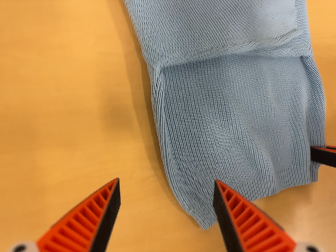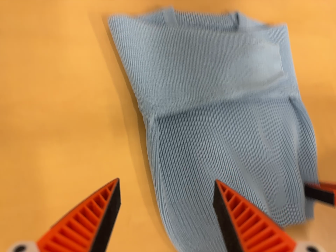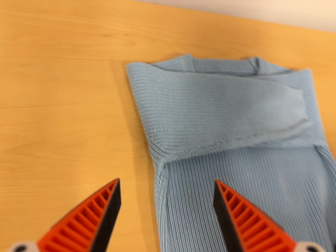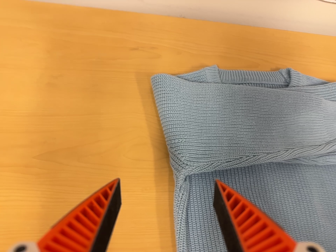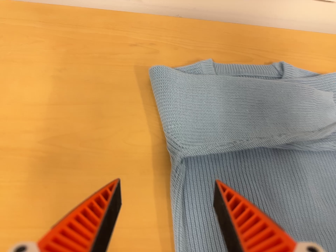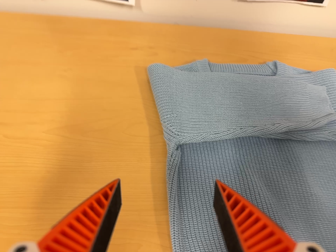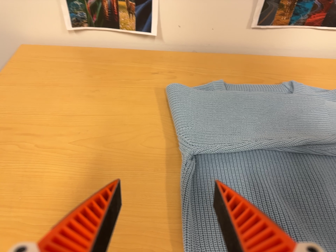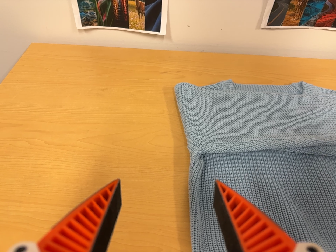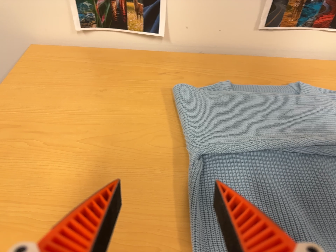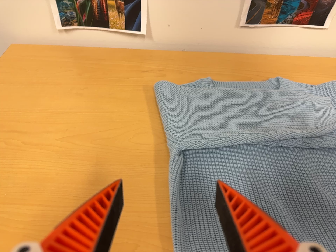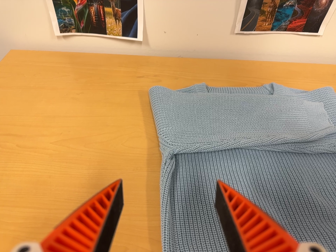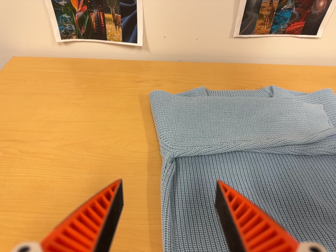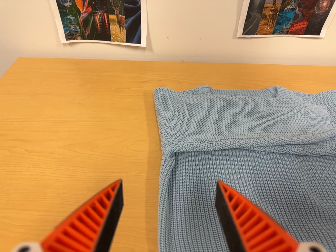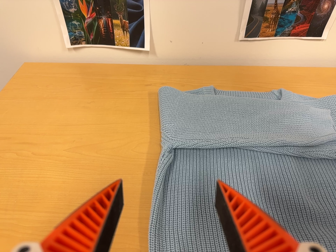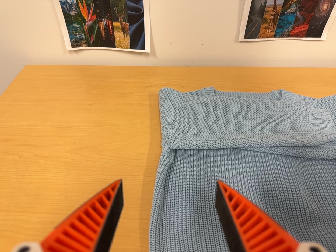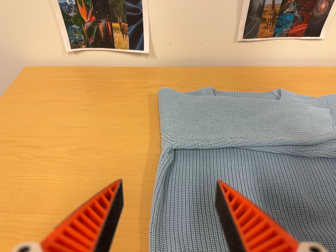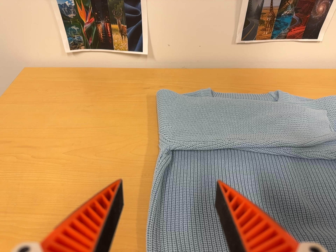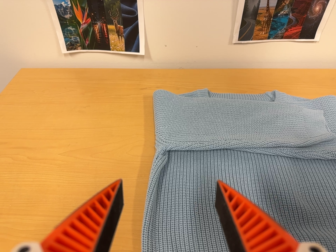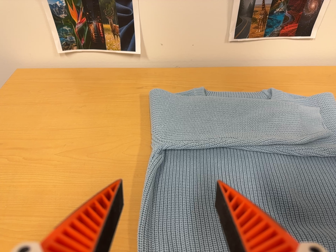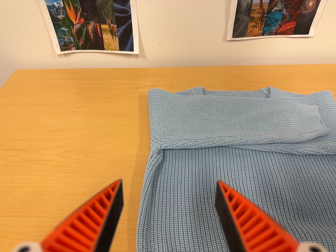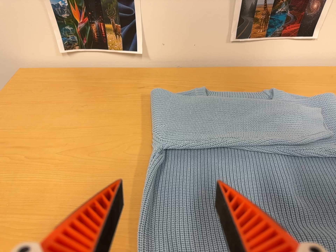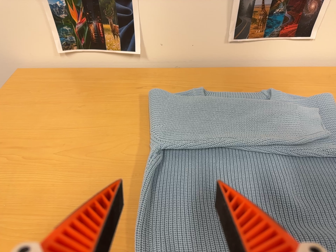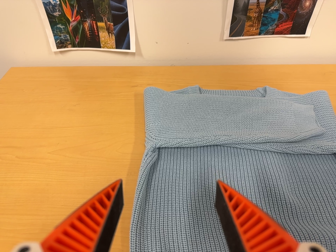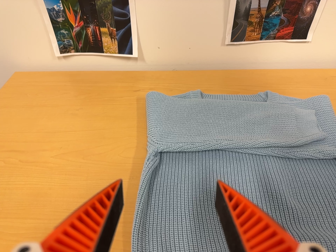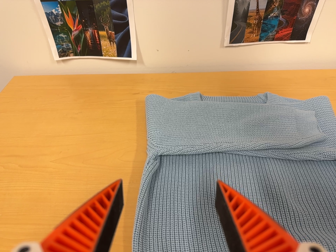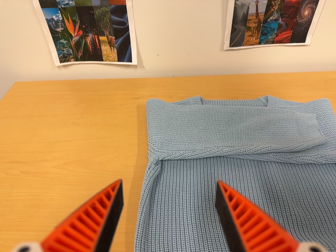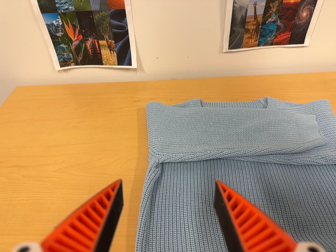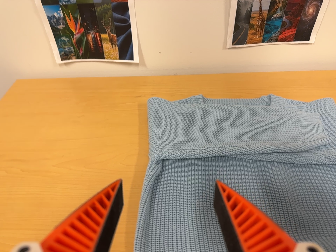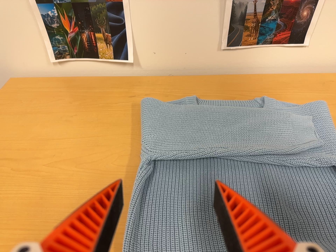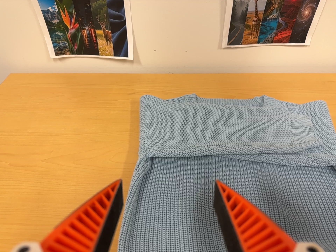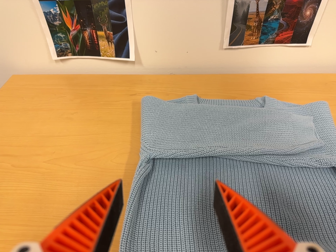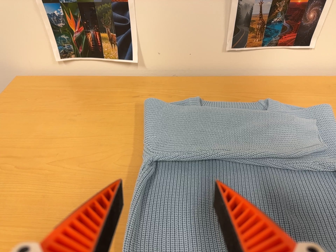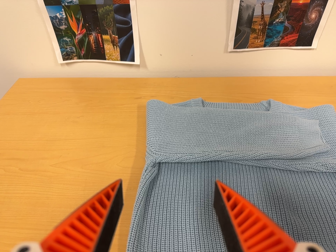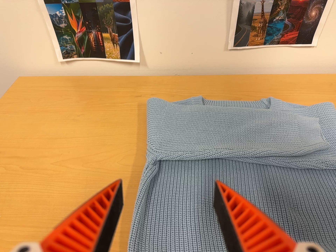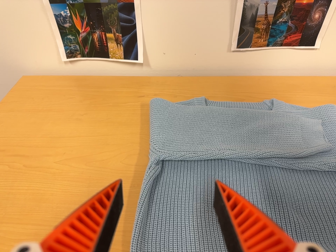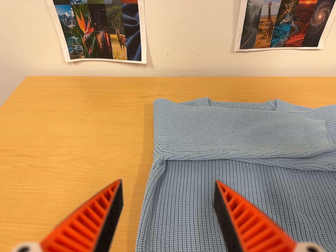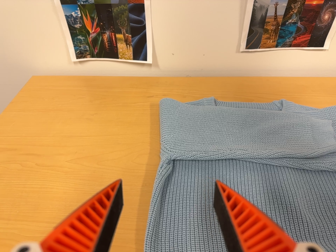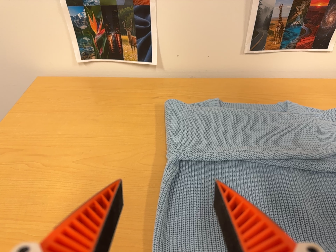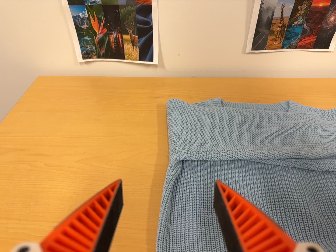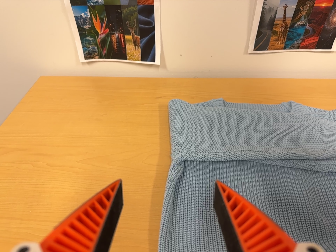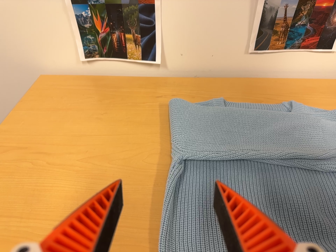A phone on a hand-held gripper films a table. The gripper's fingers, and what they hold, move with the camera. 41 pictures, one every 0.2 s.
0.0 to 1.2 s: The camera pans to its left by about 25 degrees. It travels to its right, toward the bottom of its view and backward, about 14 cm. Its aim tips toward the top of its view by about 35 degrees, and the scene shifts downward.
1.2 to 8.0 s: The camera shifts only a little, or ends up much as it began.
The film runs backward here.
